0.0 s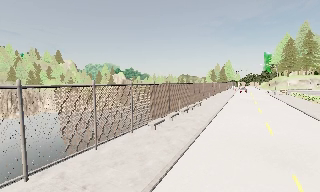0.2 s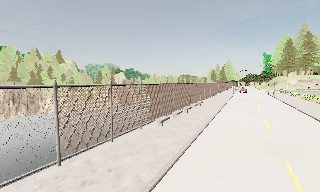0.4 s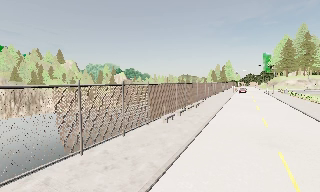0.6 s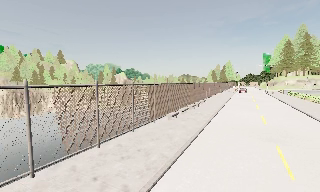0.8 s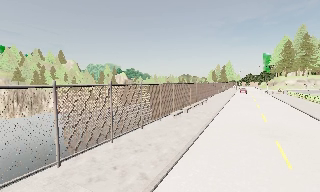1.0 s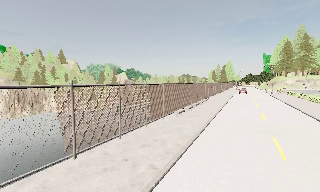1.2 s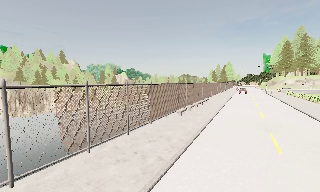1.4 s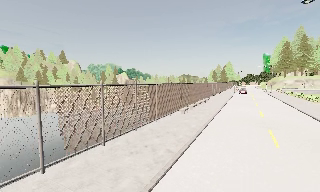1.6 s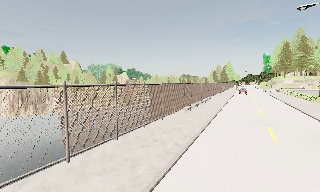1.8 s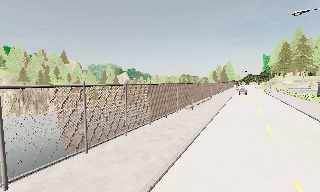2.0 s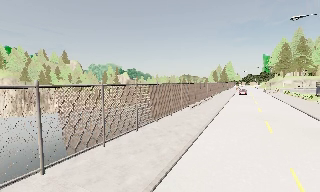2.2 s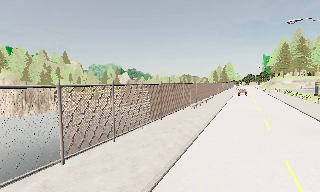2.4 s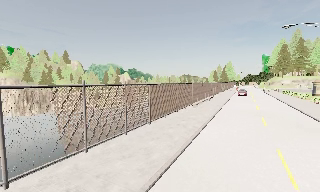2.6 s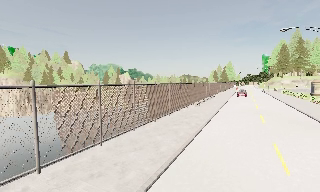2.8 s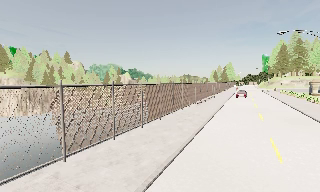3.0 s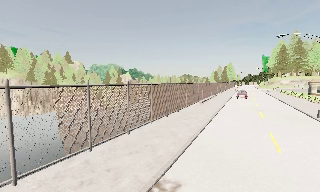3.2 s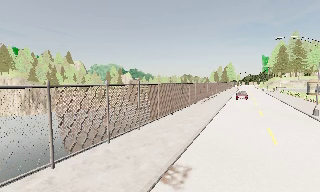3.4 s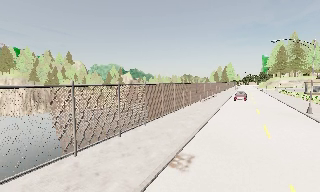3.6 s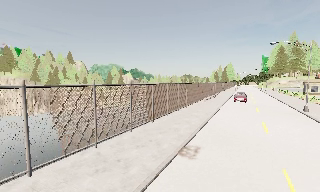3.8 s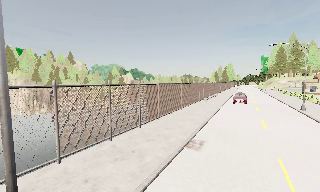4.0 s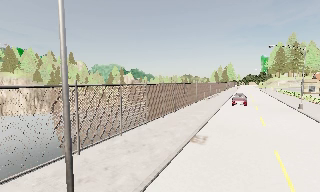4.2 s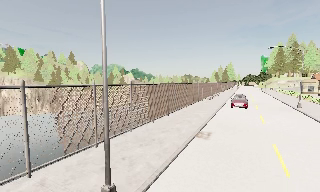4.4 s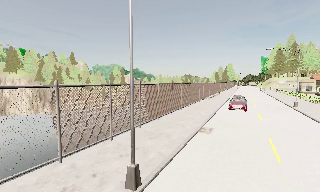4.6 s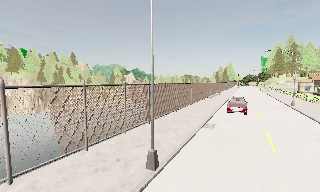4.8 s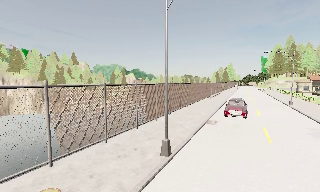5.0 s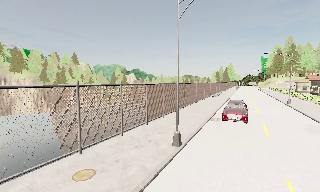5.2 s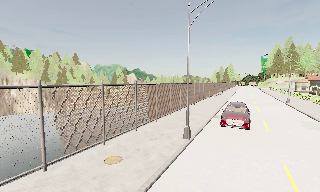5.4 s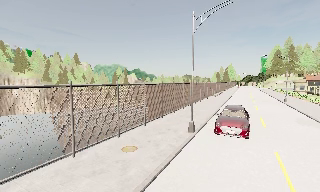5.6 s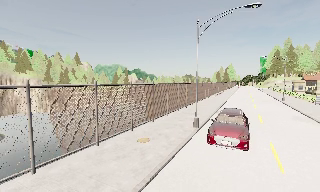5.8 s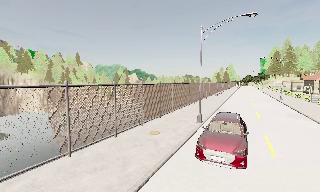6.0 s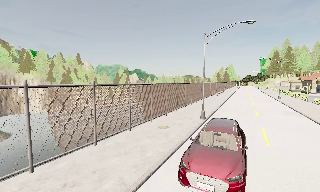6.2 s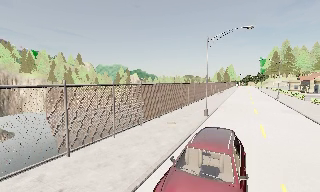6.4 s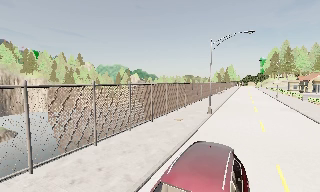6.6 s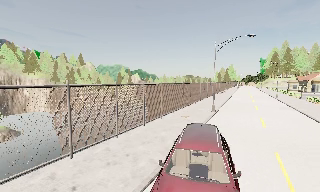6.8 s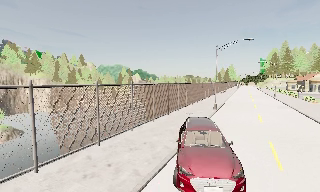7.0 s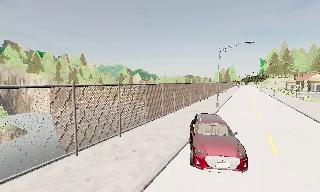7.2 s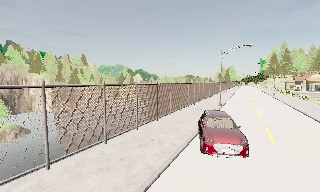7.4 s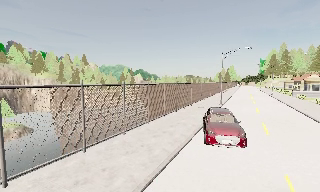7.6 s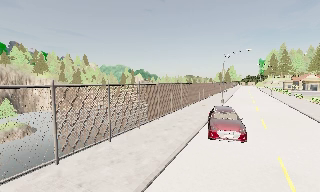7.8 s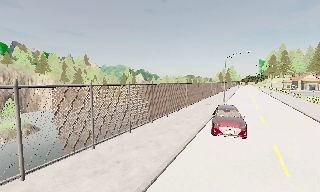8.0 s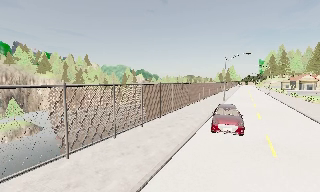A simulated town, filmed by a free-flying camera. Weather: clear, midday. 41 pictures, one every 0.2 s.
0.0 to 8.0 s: The camera travels backward and to its left, about 45 m, so what stands in front gets smaller. It gains speed.
The film runs forward here.
